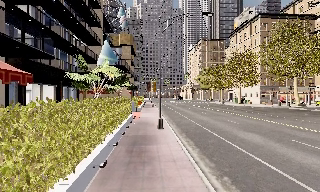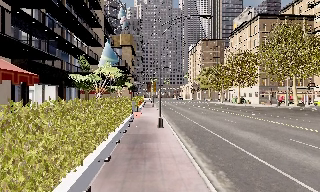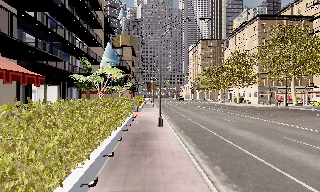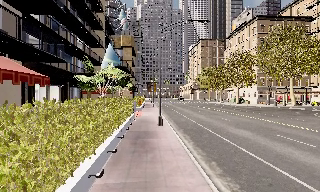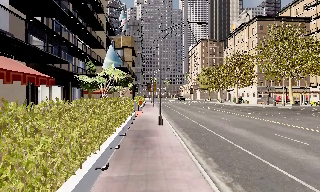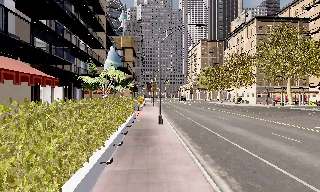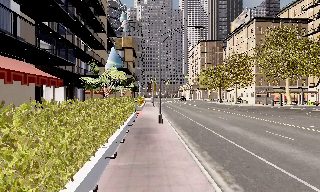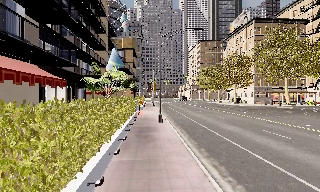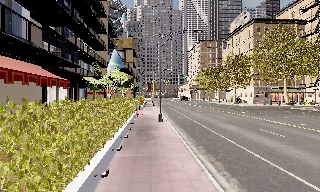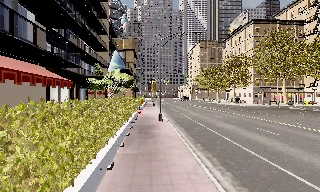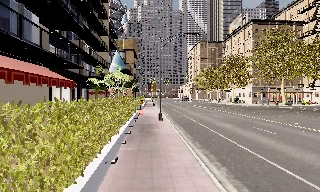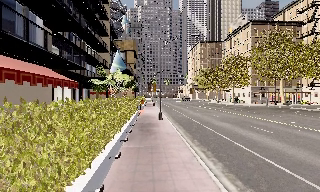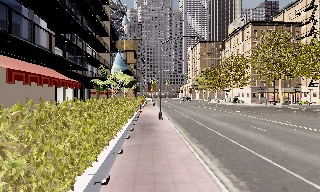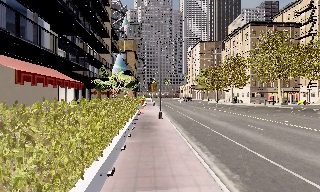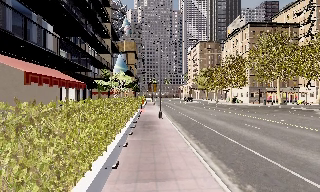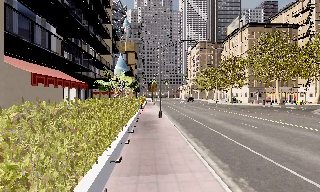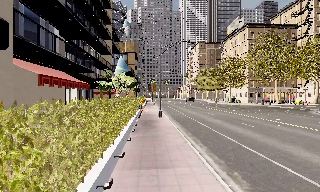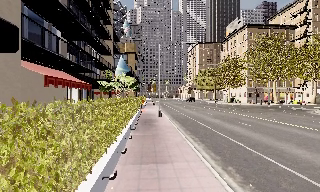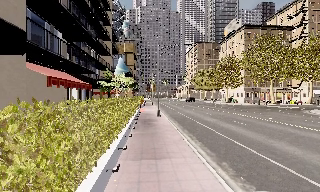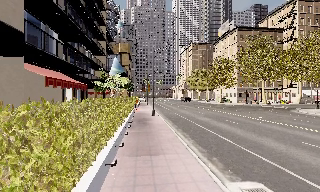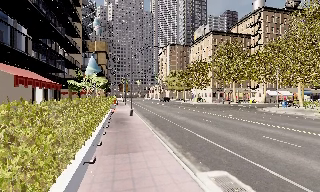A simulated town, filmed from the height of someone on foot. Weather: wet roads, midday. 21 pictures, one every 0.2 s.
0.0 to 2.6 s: The camera travels backward, about 4.5 m, so what stands in front gets smaller.
2.6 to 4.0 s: The camera pans to its right, which is clockwise from overhead, by about 10 degrees. It travels backward, about 2.5 m, so what stands in front gets smaller.
The film runs backward here.
